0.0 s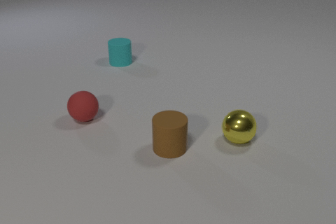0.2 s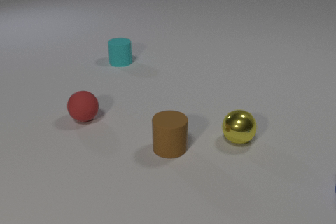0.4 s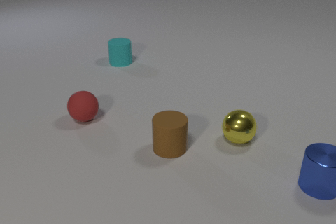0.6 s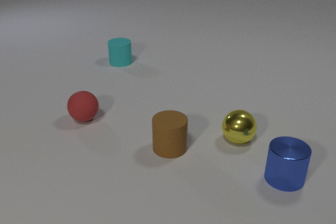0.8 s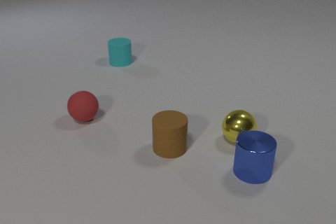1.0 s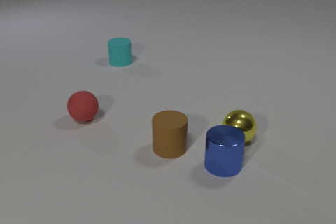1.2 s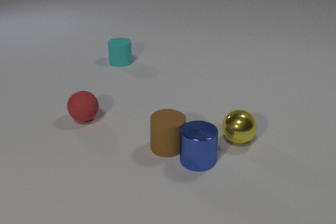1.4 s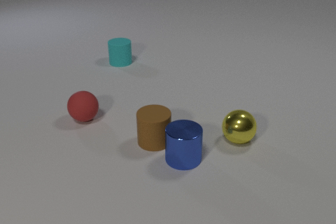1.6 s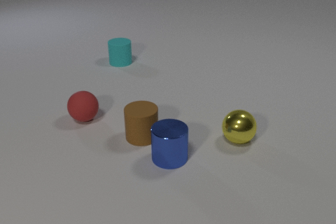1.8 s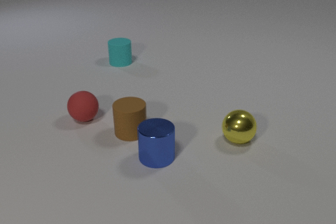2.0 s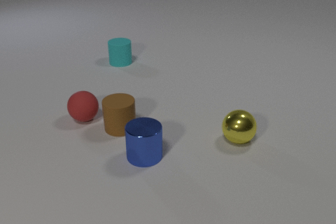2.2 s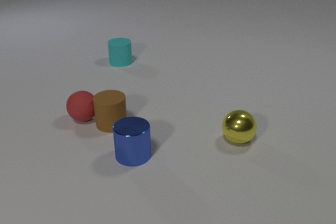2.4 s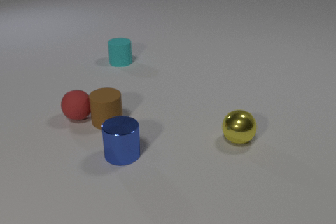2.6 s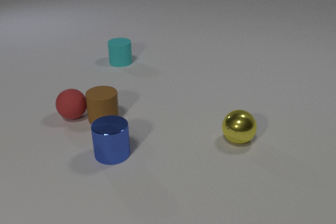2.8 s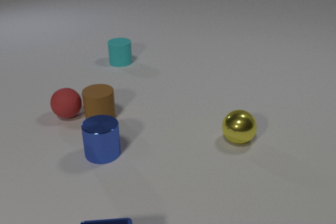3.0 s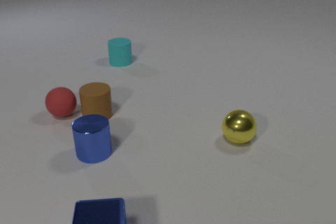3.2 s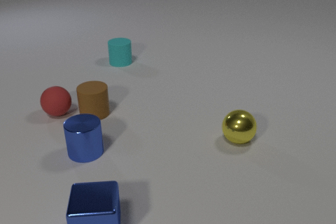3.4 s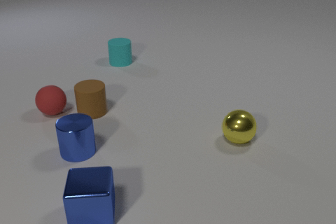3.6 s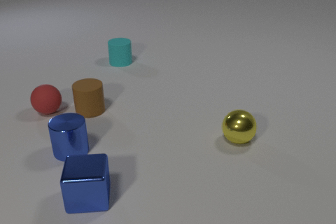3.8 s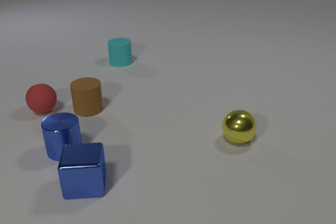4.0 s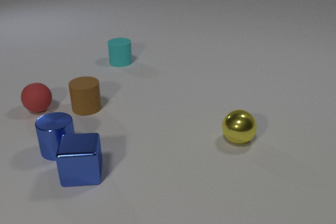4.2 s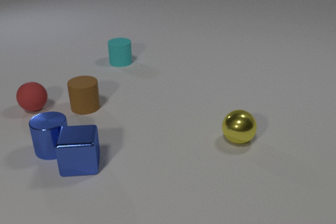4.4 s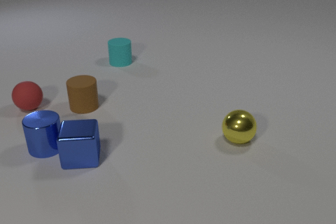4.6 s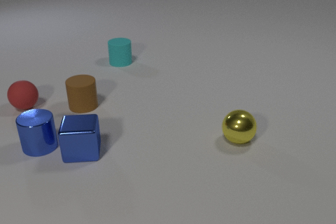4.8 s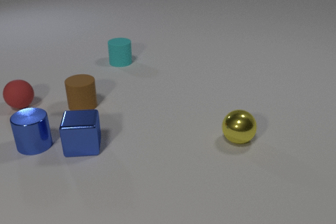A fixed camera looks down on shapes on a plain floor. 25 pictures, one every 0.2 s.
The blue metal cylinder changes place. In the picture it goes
to the left.
0.0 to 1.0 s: The blue metal cylinder comes in at the right edge, slides to the left.
1.0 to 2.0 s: The blue metal cylinder slides to the left. The brown rubber cylinder slides to the left and away from the camera. The blue metal cylinder and the brown rubber cylinder collide.
2.0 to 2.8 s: The blue metal cylinder slides to the left. The brown rubber cylinder slides away from the camera and to the left. The blue metal cube comes in at the bottom edge. The red rubber sphere rolls to the left and away from the camera. The brown rubber cylinder and the red rubber sphere collide.
2.8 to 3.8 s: The blue metal cylinder slides to the left. The brown rubber cylinder slides away from the camera and to the left. The blue metal cube slides away from the camera. The red rubber sphere rolls to the left and away from the camera.
3.8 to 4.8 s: The blue metal cylinder slides to the left and away from the camera. The brown rubber cylinder slides away from the camera. The blue metal cube slides away from the camera. The red rubber sphere rolls to the left and away from the camera. The blue metal cylinder and the blue metal cube collide.
What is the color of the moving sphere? red.
What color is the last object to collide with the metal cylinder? blue.
How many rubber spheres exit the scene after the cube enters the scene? 0.
